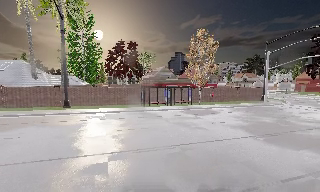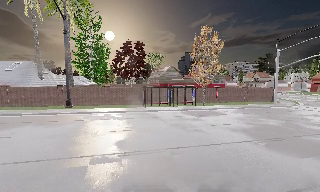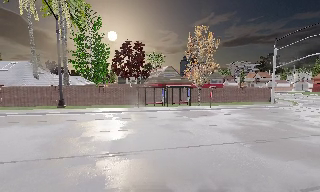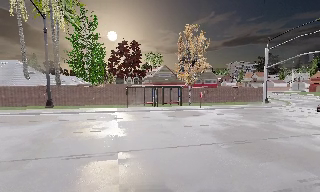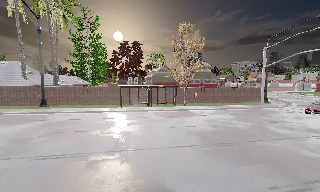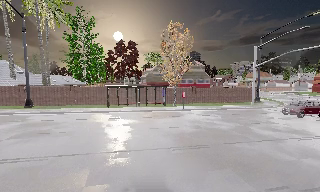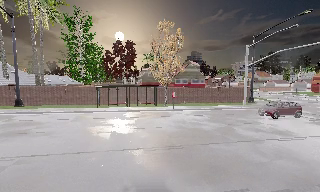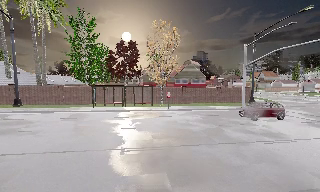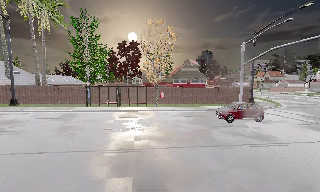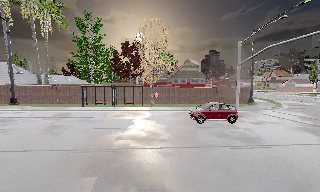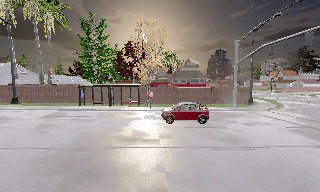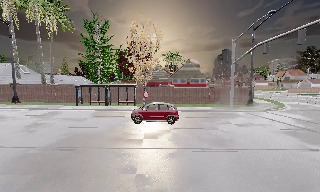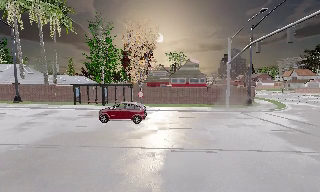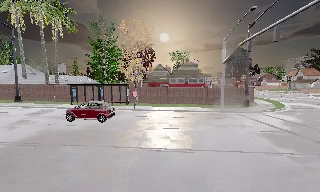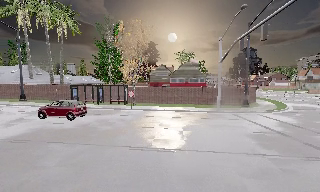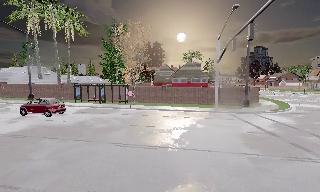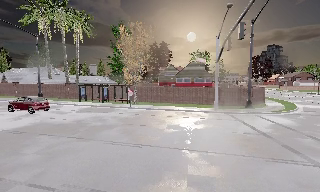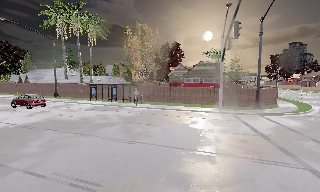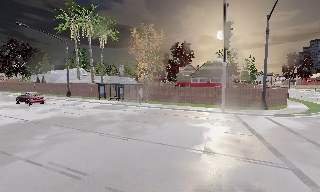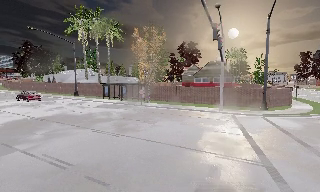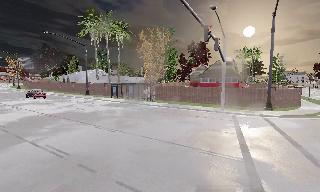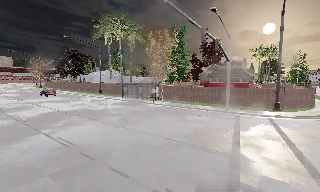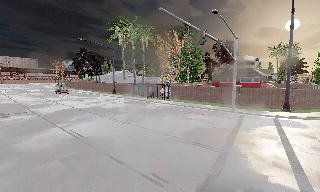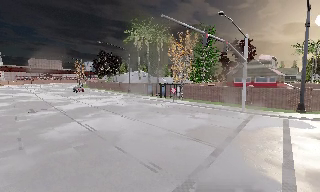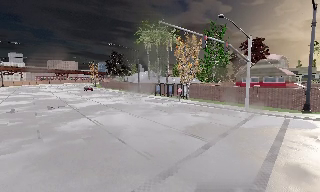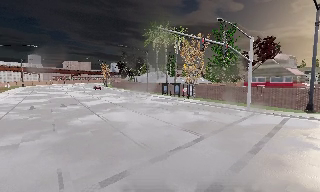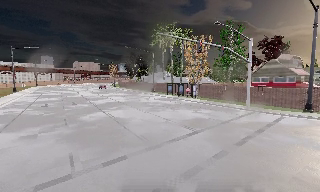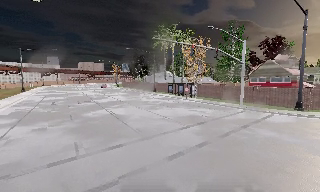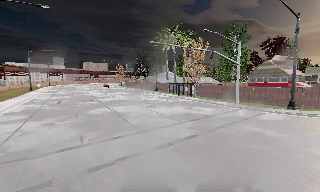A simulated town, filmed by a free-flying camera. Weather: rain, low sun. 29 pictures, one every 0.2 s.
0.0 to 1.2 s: The camera travels to its right, about 8 m, so close, fixed things drift to the left.
1.2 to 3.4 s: The camera pans to its left, which is counterclockwise from overhead, by about 30 degrees. It travels to its right, about 14 m, so close, fixed things drift to the left.
3.4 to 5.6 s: The camera pans to its left, which is counterclockwise from overhead, by about 40 degrees. It travels to its right and backward, about 13 m.
The film runs forward here.
